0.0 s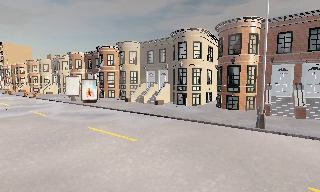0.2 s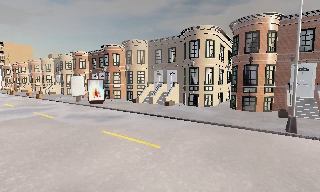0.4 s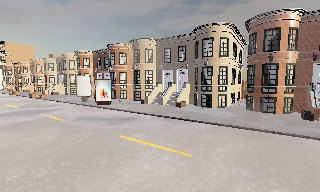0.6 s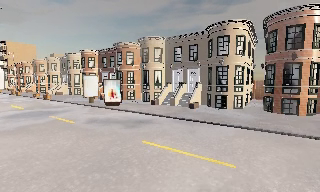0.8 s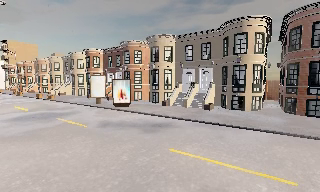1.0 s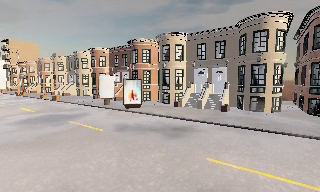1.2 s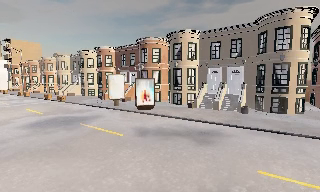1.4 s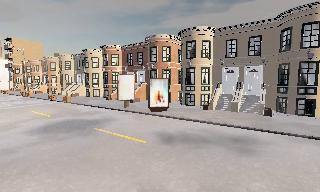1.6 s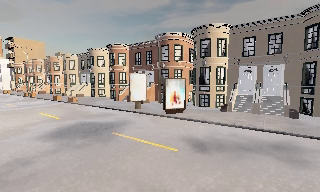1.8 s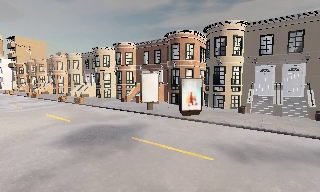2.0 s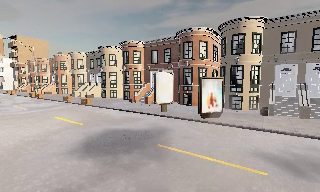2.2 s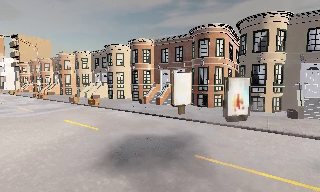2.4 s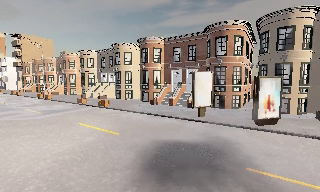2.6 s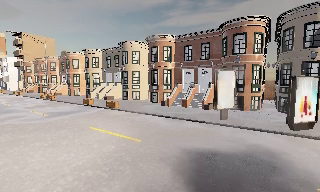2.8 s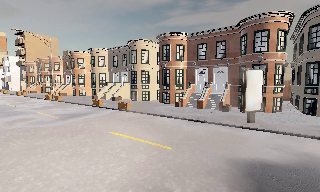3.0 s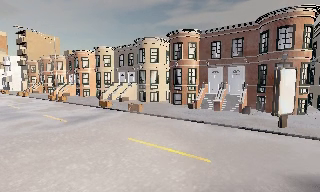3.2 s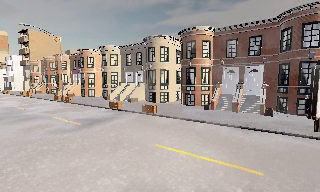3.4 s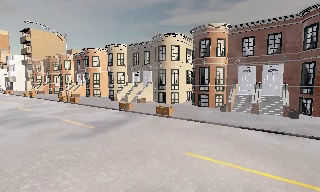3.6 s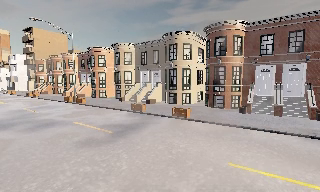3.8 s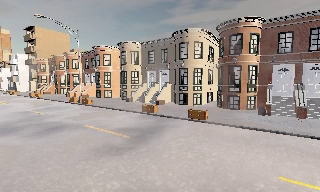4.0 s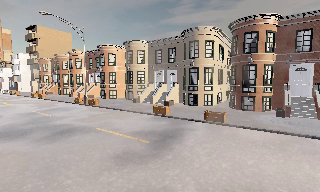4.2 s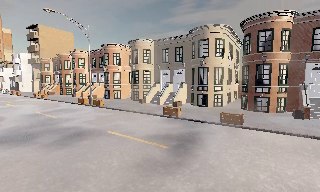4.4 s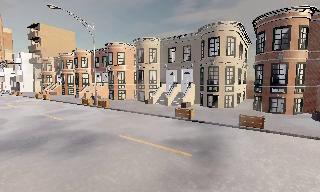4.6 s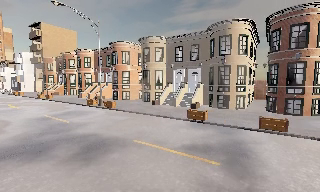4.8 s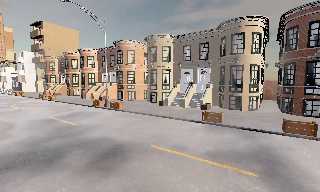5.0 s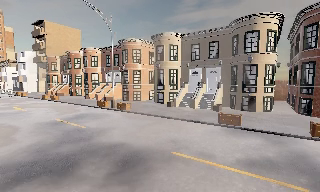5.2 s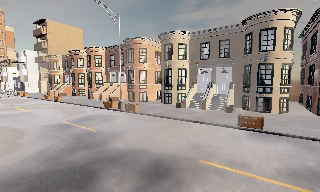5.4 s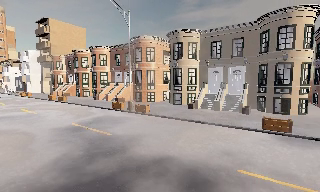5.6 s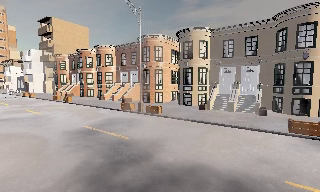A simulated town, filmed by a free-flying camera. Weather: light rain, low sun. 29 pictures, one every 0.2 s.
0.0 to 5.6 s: The camera travels to its left and forward, about 30 m, so close, fixed things drift to the right.
The film runs backward here.
